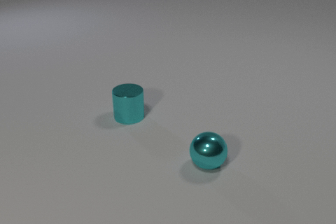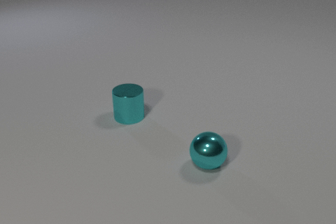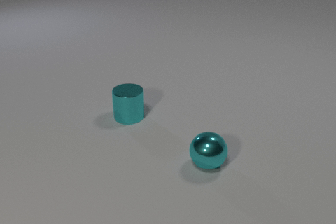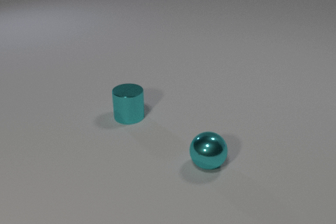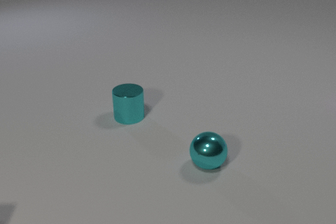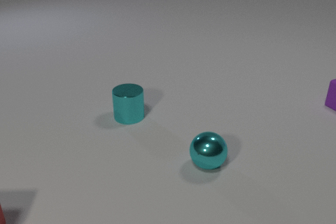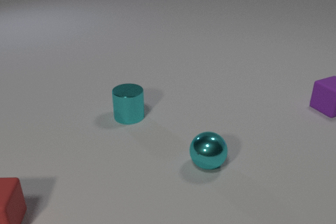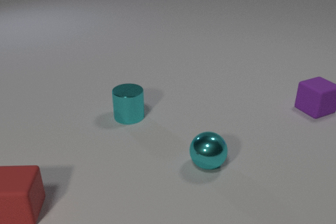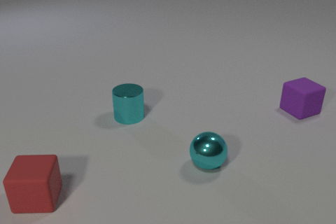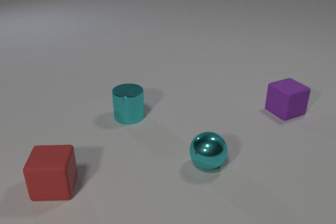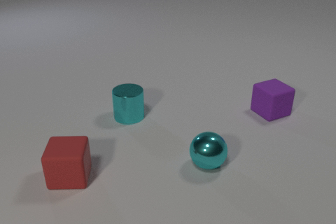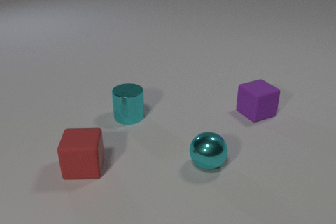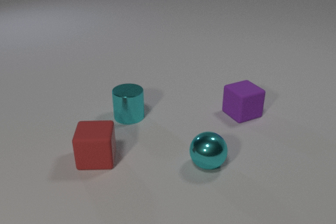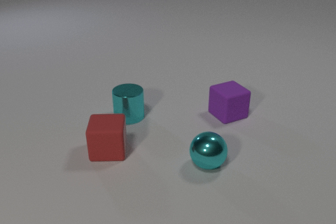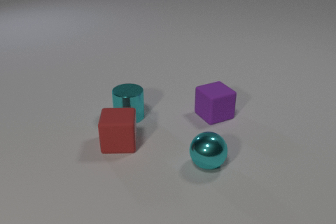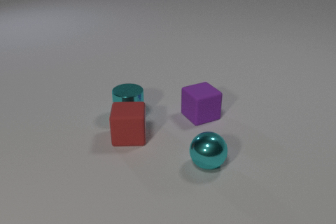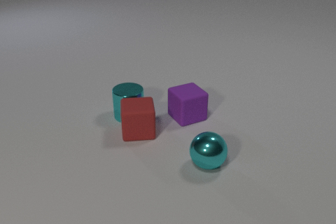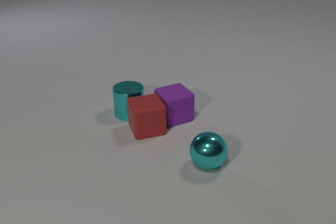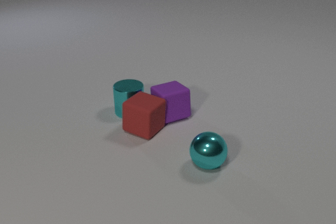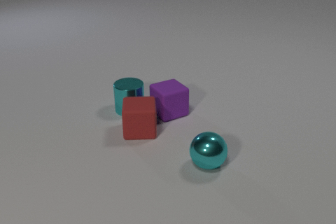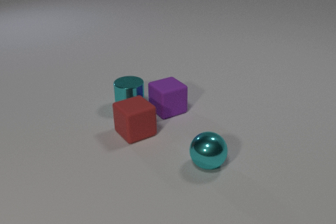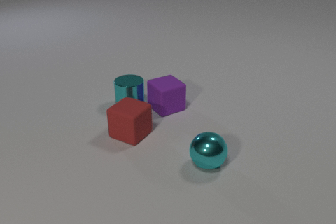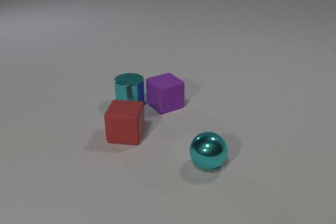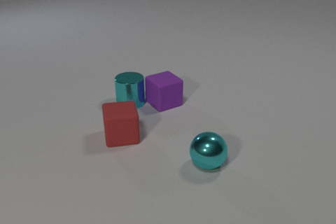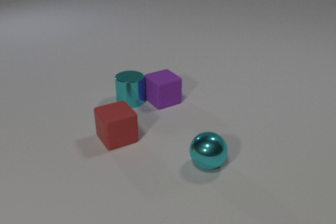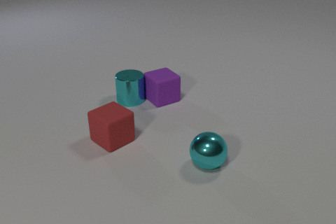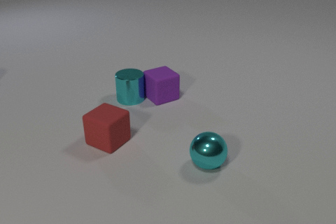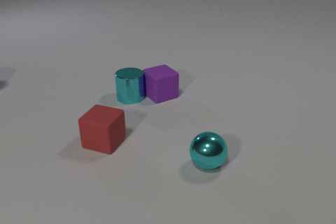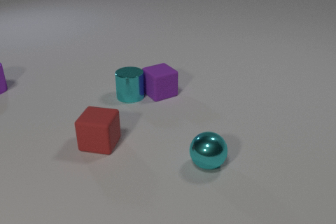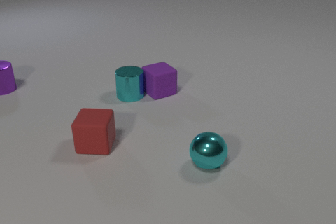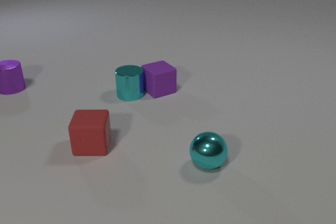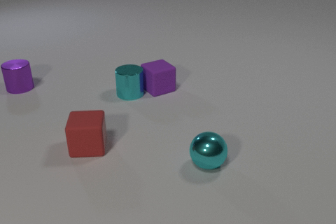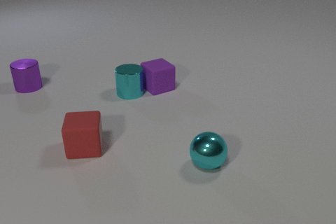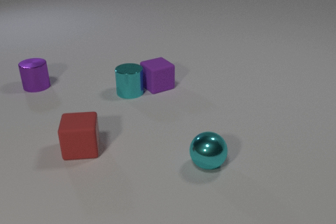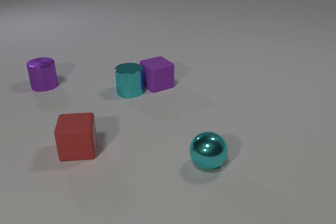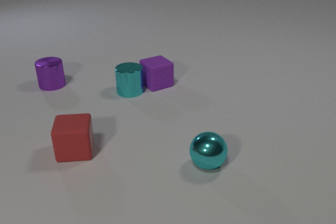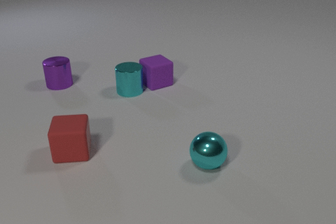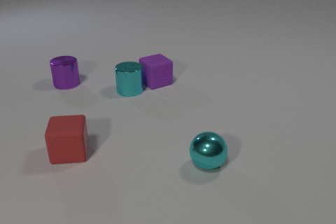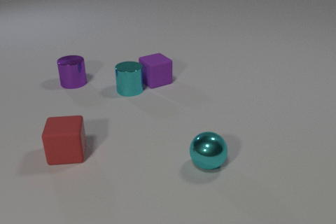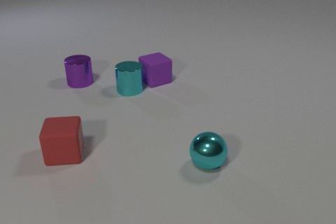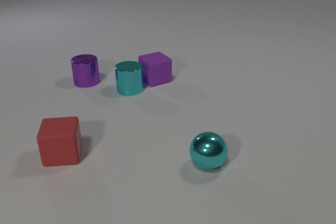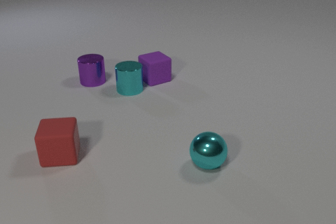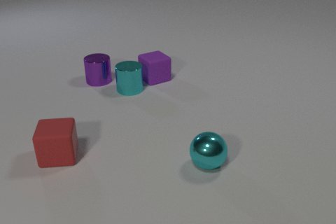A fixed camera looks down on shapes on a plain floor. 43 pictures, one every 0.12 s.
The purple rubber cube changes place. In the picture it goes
to the left.
0.00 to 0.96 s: The red rubber cube comes in at the left edge, slides to the right and away from the camera. The purple rubber cube comes in at the right edge, slides to the left and toward the camera.
0.96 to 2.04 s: The red rubber cube slides to the right and away from the camera. The purple rubber cube slides to the left. The cyan metal cylinder slides away from the camera. The red rubber cube and the cyan metal cylinder collide. The red rubber cube and the purple rubber cube collide.
2.04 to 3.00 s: The red rubber cube slides to the left and toward the camera. The purple rubber cube slides away from the camera. The cyan metal cylinder slides away from the camera. The purple rubber cube and the cyan metal cylinder collide.
3.00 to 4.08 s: The red rubber cube slides to the left. The purple rubber cube slides away from the camera. The cyan metal cylinder slides away from the camera. The purple metal cylinder comes in at the left edge, slides to the right.
4.08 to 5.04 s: The red rubber cube slides to the left. The purple rubber cube slides away from the camera. The purple metal cylinder slides to the right.
What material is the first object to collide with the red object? metal.
How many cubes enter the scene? 2.
What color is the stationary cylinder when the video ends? cyan.
